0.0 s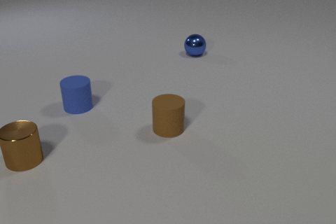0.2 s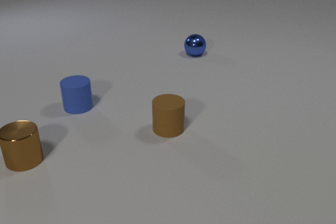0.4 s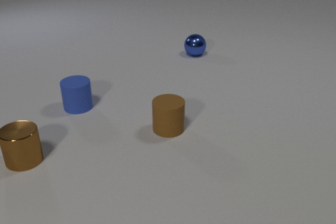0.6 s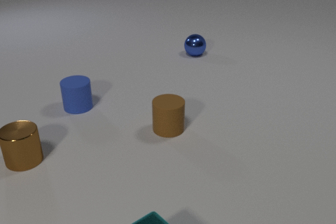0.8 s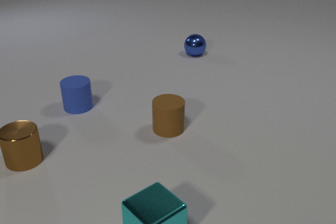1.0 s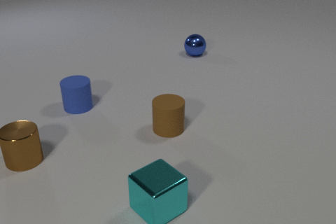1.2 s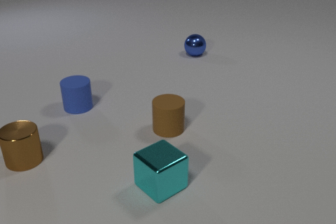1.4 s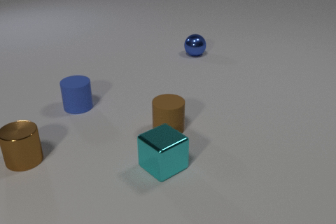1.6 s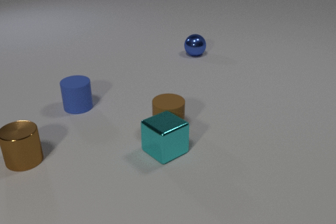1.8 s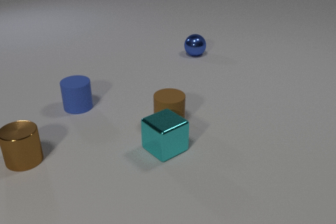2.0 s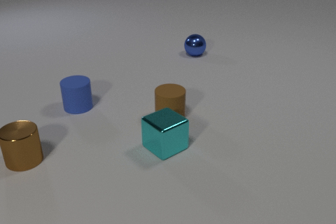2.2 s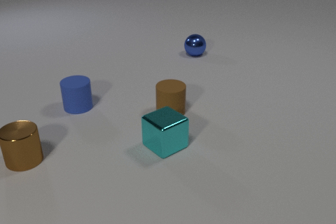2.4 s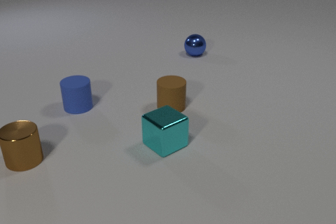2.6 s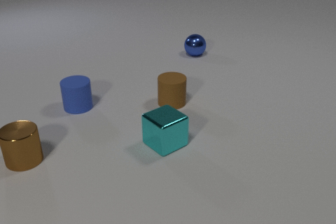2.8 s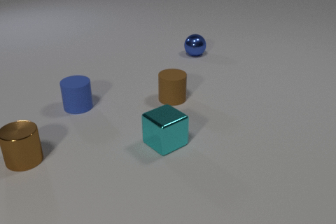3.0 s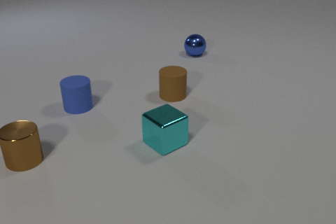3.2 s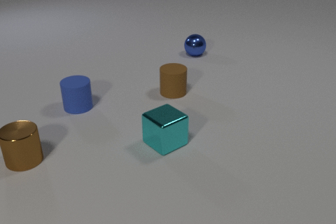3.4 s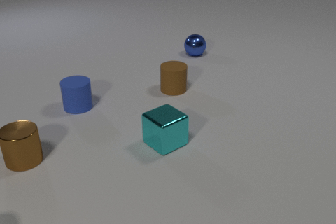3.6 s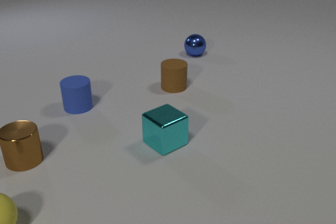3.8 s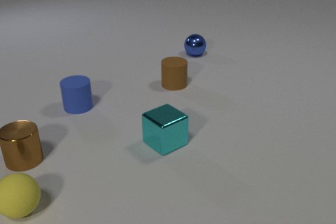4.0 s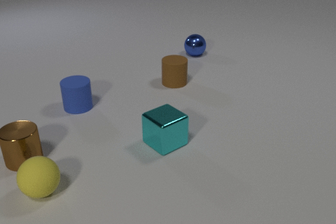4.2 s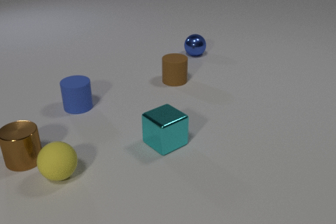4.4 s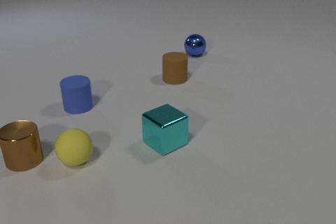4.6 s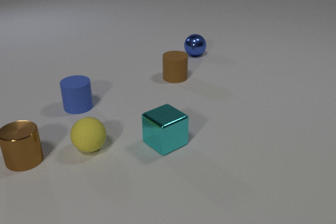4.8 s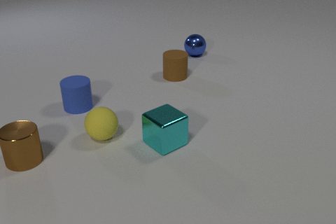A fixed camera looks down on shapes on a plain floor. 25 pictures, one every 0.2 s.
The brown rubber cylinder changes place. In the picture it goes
away from the camera.
The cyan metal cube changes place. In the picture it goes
away from the camera.
0.0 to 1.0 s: The cyan metal cube comes in at the bottom edge, slides away from the camera.
1.0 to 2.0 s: The cyan metal cube slides away from the camera. The brown rubber cylinder slides away from the camera. The cyan metal cube and the brown rubber cylinder collide.
2.0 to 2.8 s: The brown rubber cylinder slides away from the camera.
2.8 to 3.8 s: The brown rubber cylinder slides away from the camera. The yellow rubber sphere comes in at the left edge, rolls to the right and away from the camera.
3.8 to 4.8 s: The brown rubber cylinder slides away from the camera. The yellow rubber sphere rolls away from the camera and to the right.
What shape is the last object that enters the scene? sphere.
Are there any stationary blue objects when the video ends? yes.
How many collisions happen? 1.
